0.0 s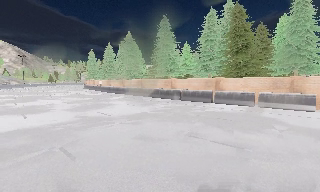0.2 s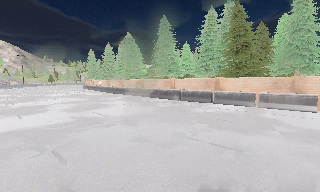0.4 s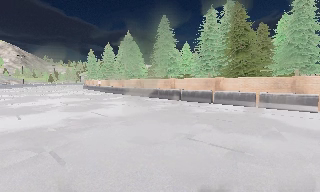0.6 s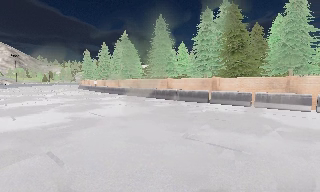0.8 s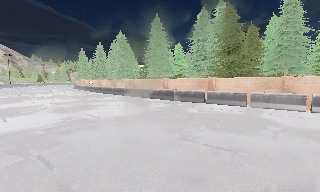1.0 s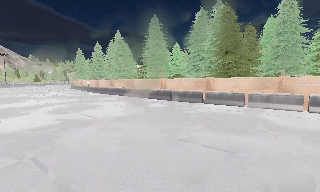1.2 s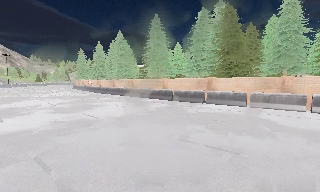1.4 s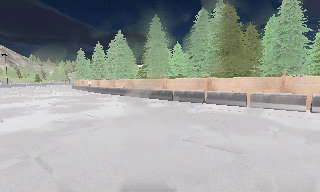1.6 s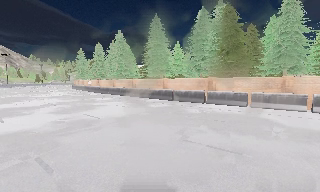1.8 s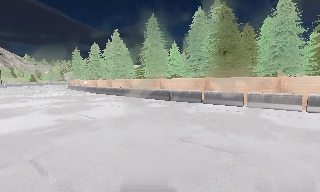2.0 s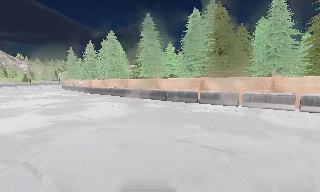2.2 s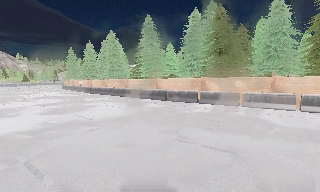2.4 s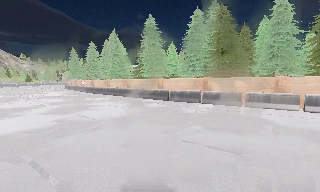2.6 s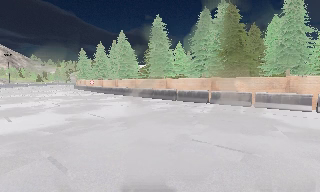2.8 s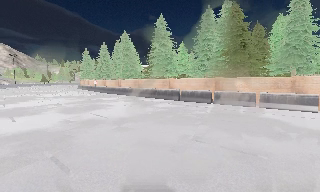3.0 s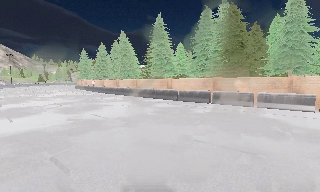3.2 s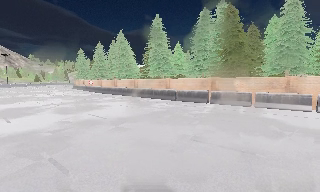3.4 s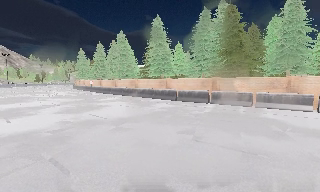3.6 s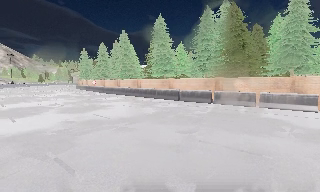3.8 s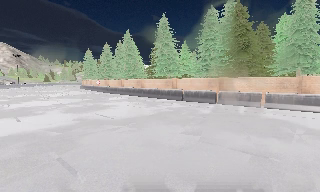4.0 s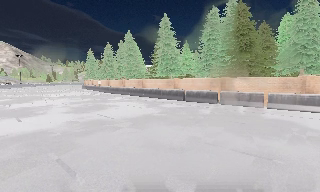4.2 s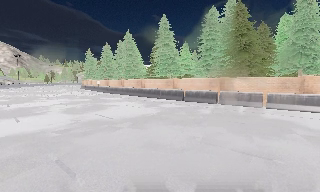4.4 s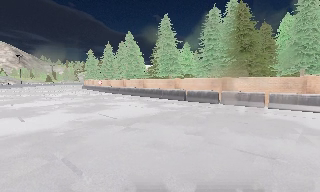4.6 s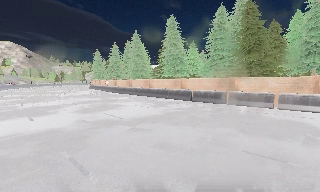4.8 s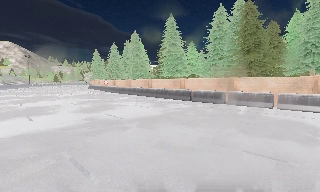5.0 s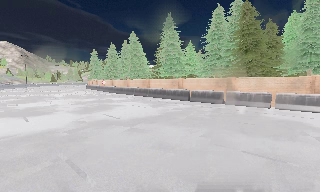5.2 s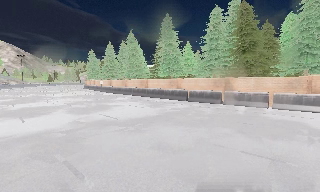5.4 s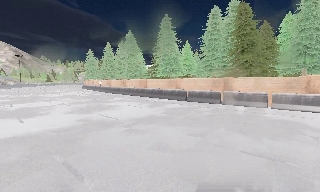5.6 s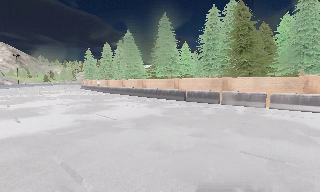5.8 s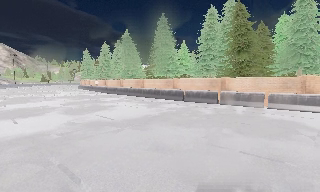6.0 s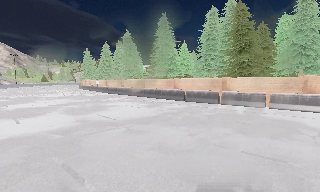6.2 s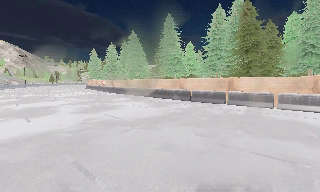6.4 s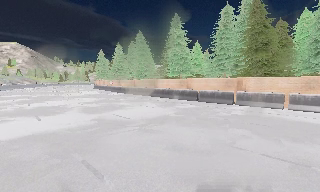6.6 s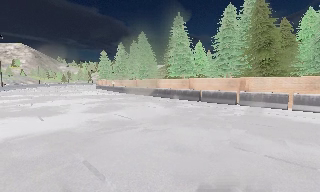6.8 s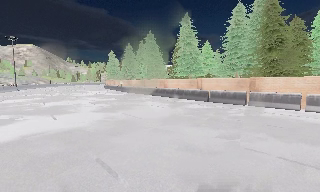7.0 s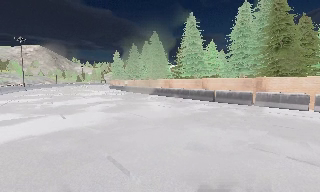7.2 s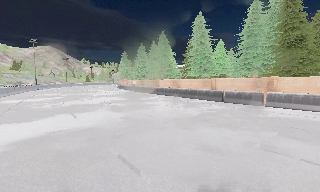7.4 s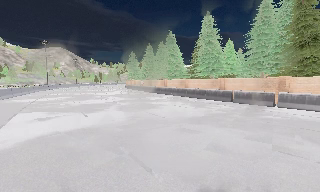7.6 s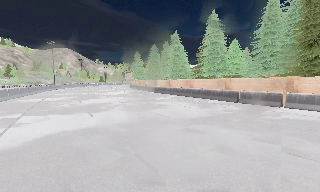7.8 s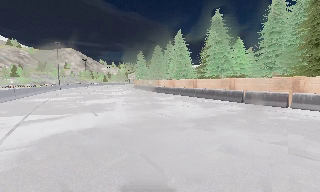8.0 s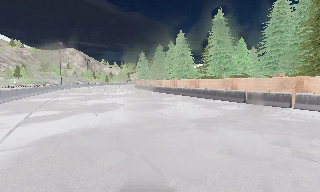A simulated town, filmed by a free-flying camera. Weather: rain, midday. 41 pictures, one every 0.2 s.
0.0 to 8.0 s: The camera pans to its left, which is counterclockwise from overhead, by about 15 degrees. It travels to its left and forward, about 1.5 m, so close, fixed things drift to the right.
The film runs forward here.
